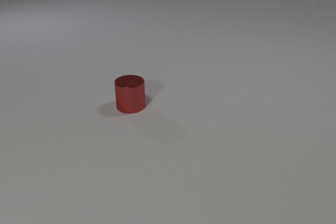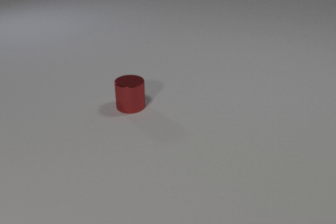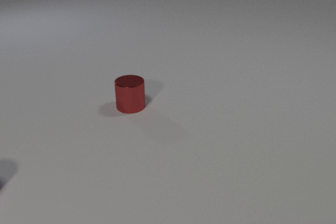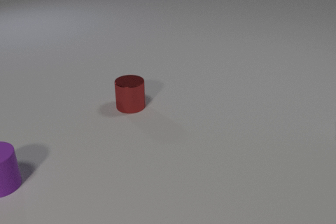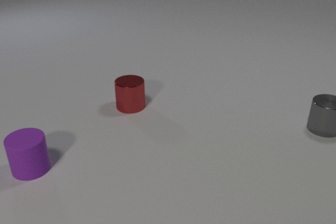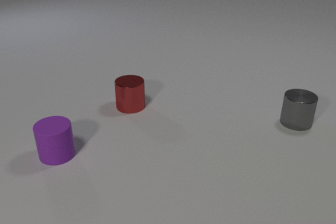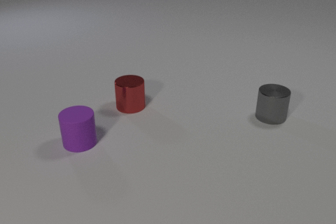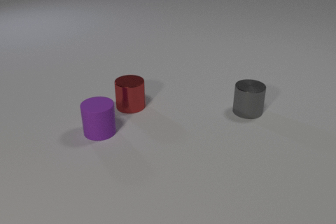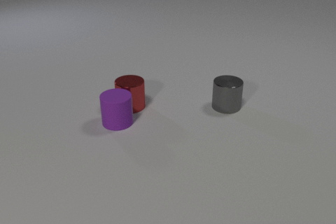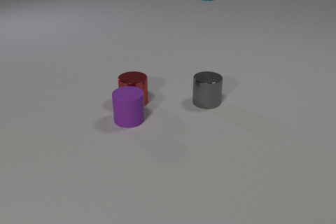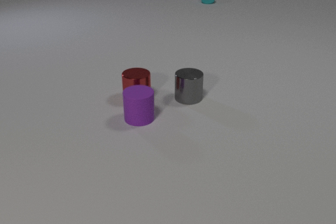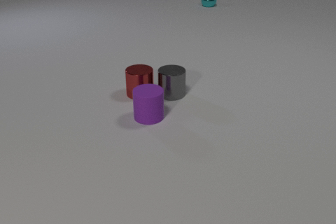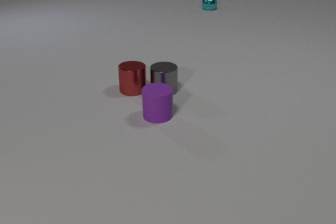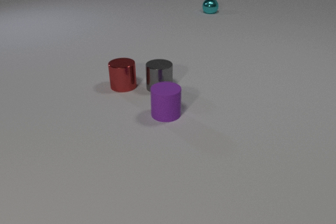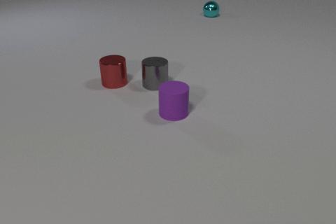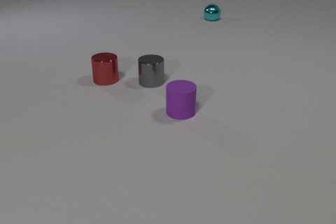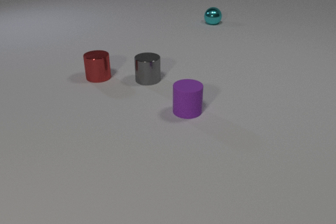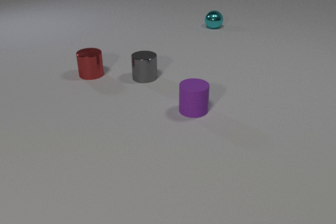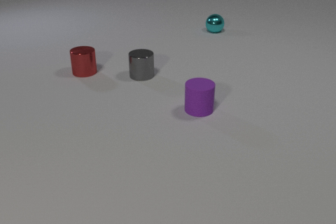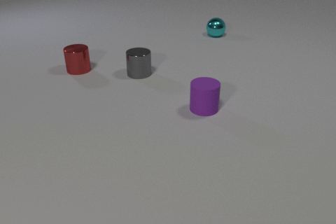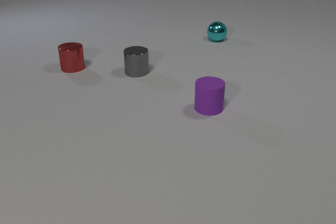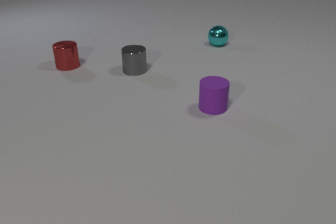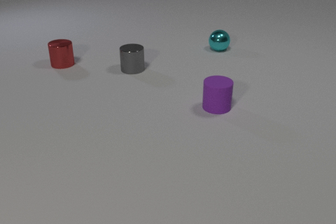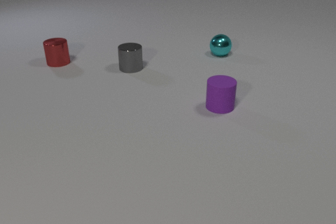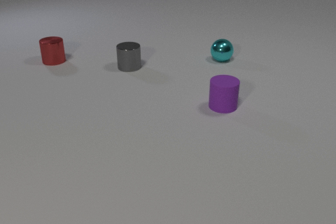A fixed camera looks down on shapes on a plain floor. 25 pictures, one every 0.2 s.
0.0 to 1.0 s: The purple rubber cylinder comes in at the left edge, slides to the right and away from the camera. The gray metal cylinder comes in at the right edge, slides to the left.
1.0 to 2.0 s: The purple rubber cylinder slides to the right and away from the camera. The red metal cylinder slides away from the camera. The cyan metal sphere comes in at the top edge, rolls toward the camera. The gray metal cylinder slides to the left. The purple rubber cylinder and the red metal cylinder collide.
2.0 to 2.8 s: The purple rubber cylinder slides to the right. The red metal cylinder slides away from the camera and to the left. The cyan metal sphere rolls toward the camera. The gray metal cylinder slides to the left and away from the camera. The red metal cylinder and the gray metal cylinder collide.
2.8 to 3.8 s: The purple rubber cylinder slides to the right. The red metal cylinder slides away from the camera and to the left. The cyan metal sphere rolls toward the camera. The gray metal cylinder slides away from the camera and to the left.
3.8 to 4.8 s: The purple rubber cylinder slides to the right and away from the camera. The red metal cylinder slides away from the camera and to the left. The cyan metal sphere rolls toward the camera. The gray metal cylinder slides away from the camera and to the left.
What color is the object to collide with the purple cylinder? red.
How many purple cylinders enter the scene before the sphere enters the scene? 1.
How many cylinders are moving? 3.
